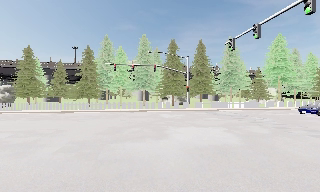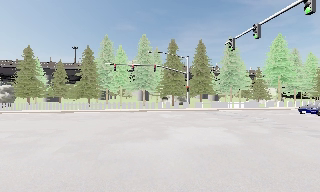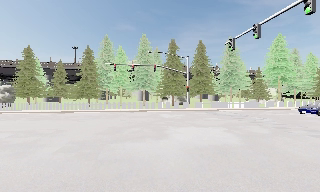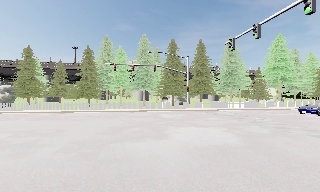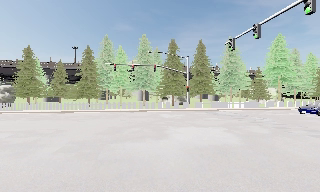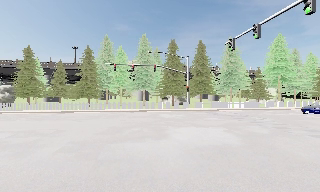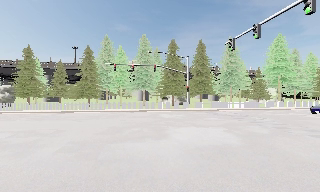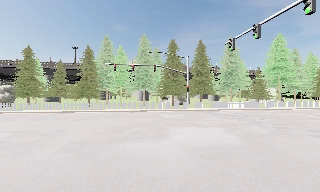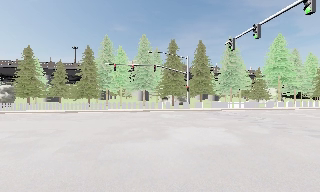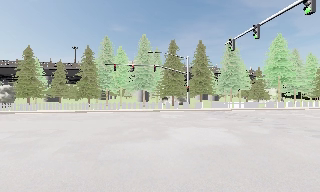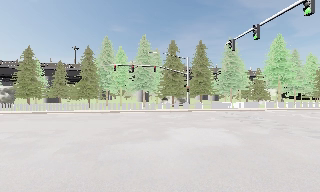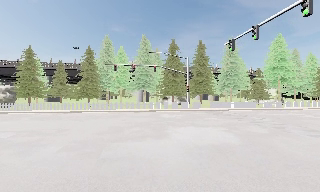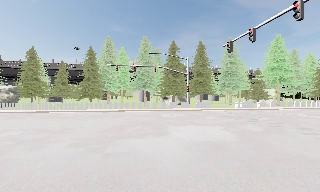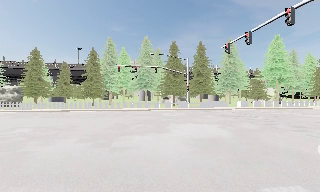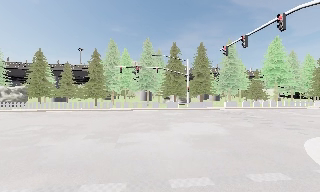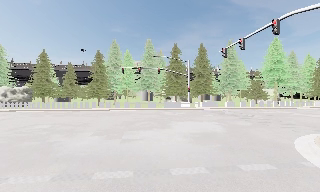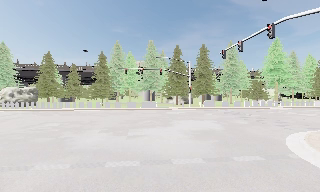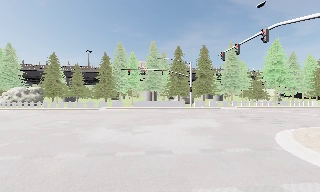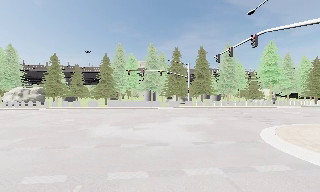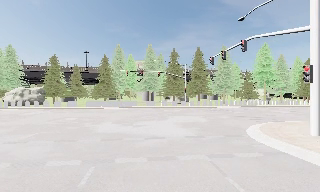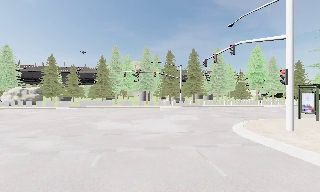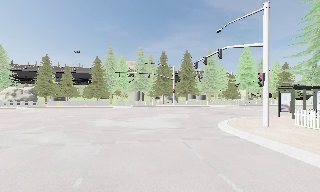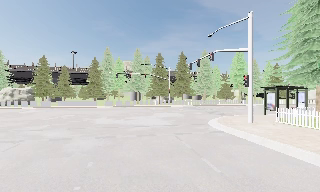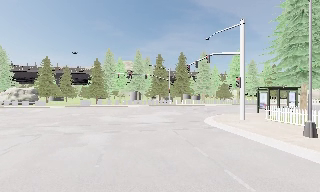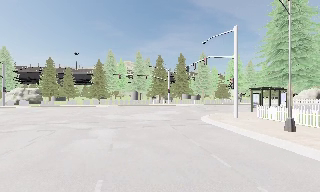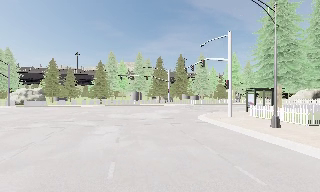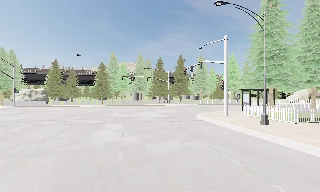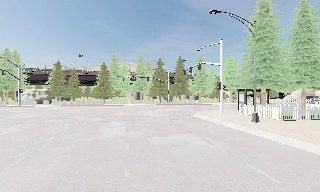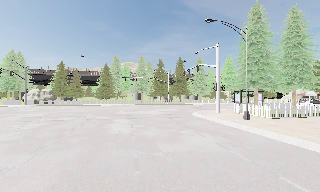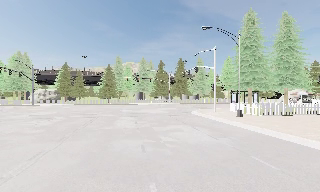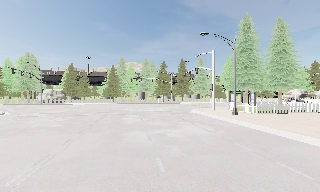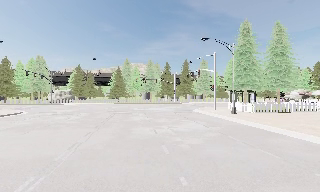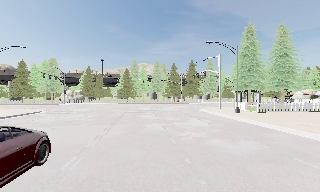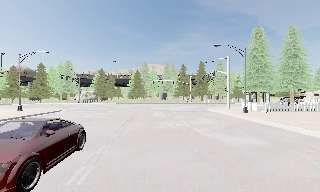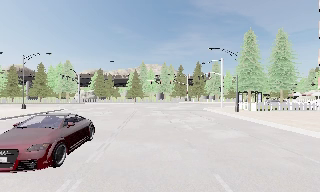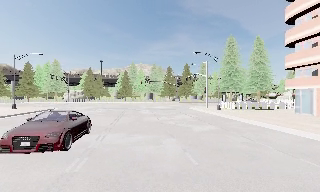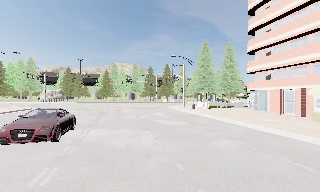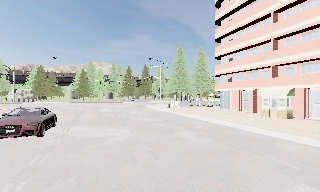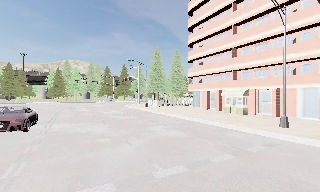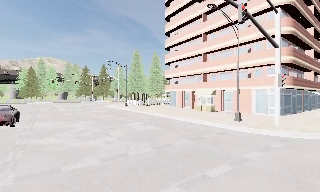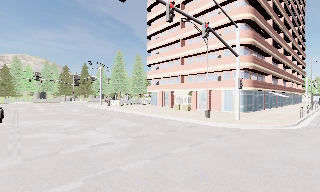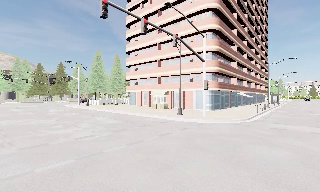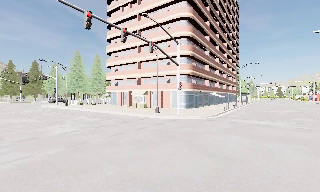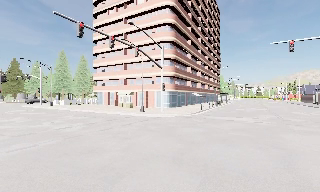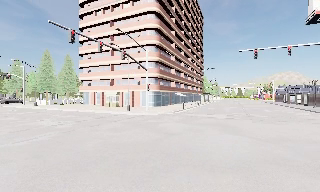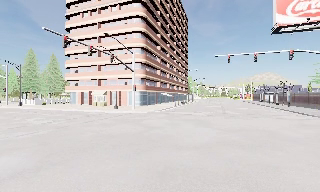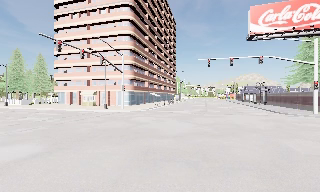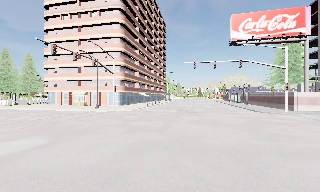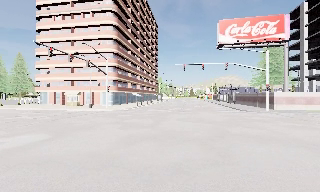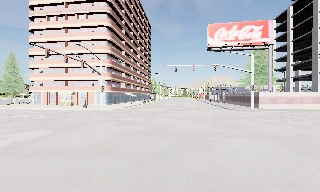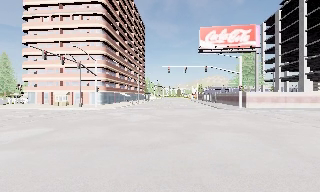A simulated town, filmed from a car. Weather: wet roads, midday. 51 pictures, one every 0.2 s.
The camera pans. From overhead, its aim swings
clockwise.
The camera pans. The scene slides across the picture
to the left.
0.0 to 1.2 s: The camera keeps its place and its aim.
1.2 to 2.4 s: The camera travels backward, about 0.5 m, so what stands in front gets smaller. It gains speed.
2.4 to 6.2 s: The camera travels backward, about 19 m, so what stands in front gets smaller. It gains speed.
6.2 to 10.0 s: The scene slides to the left, as the camera pans about 75 degrees to its right. It travels backward, about 25 m.
The film runs backward here.
